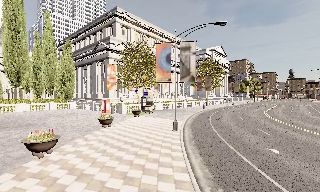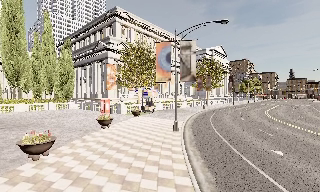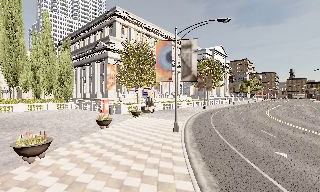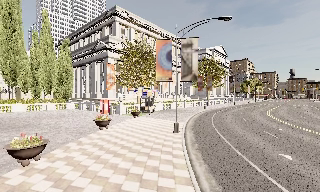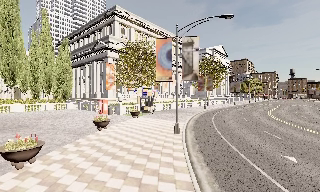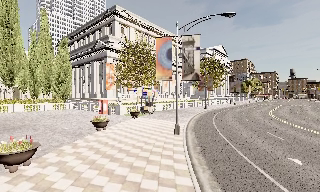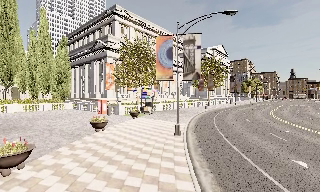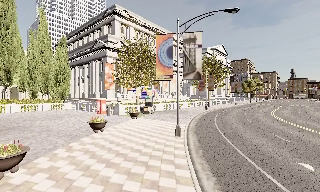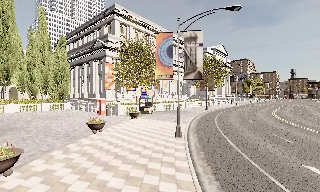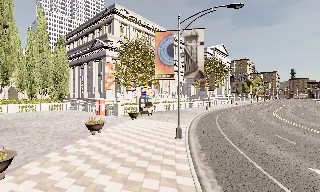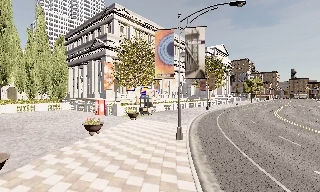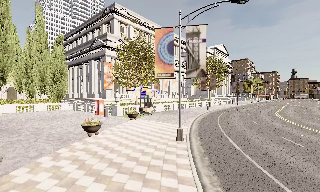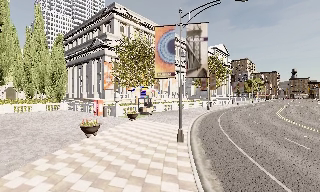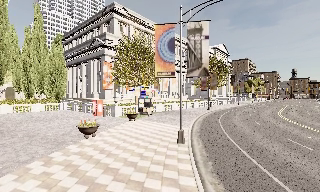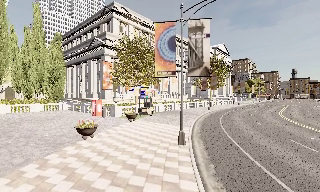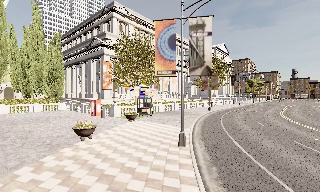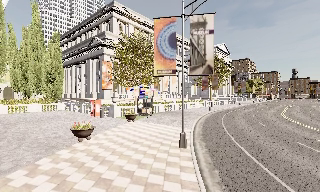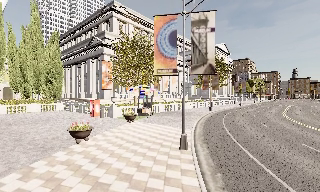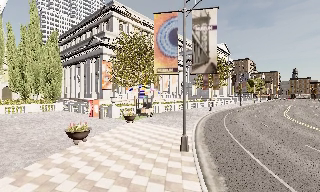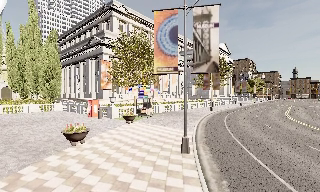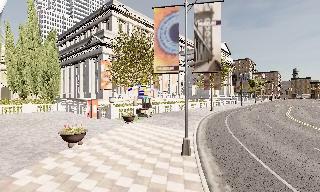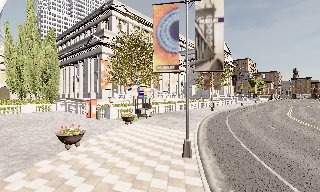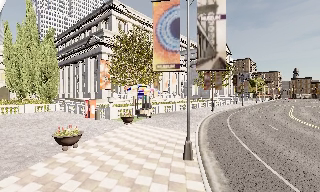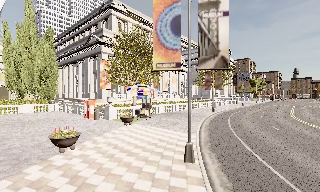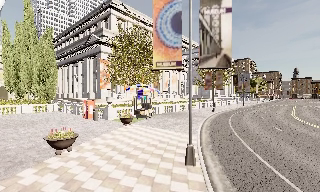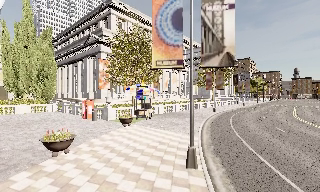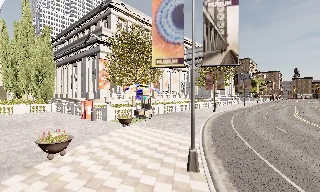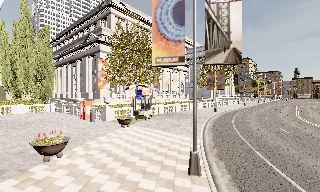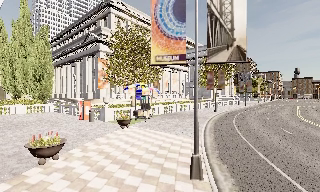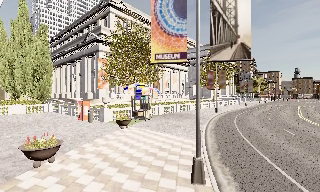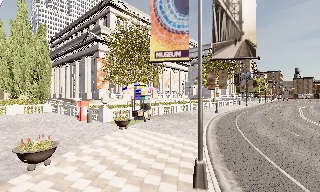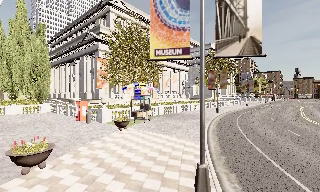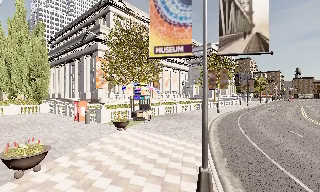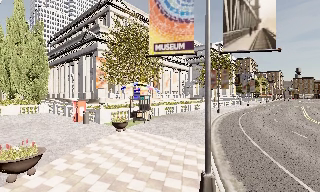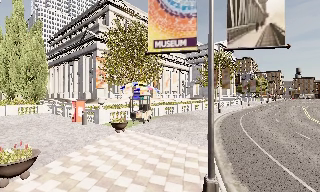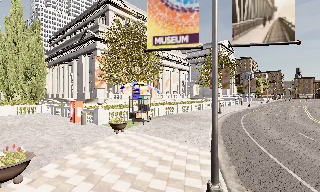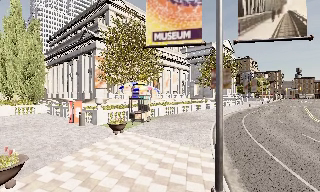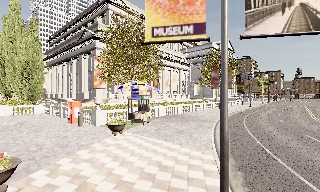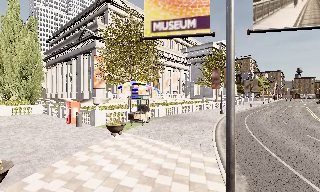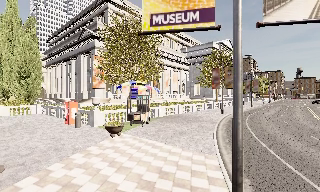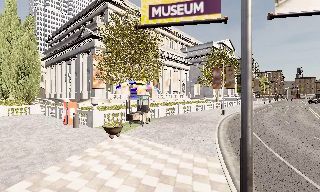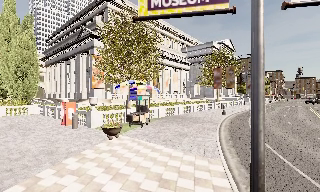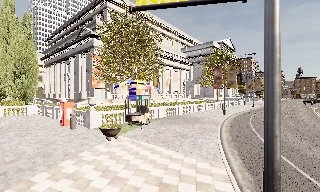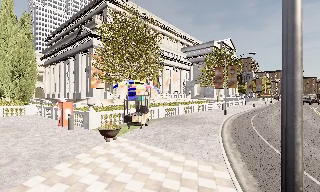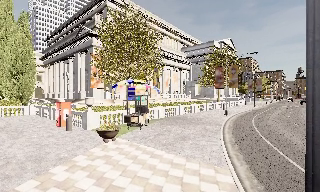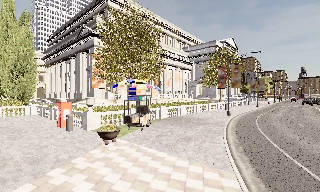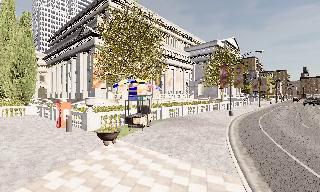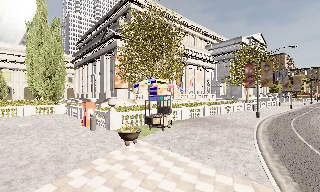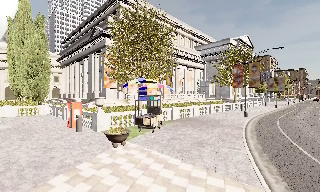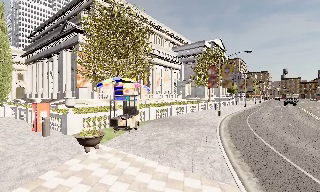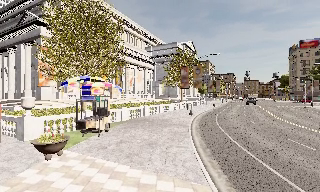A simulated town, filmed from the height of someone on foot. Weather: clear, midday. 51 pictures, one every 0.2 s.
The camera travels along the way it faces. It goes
forward.
0.0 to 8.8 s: The camera travels forward, about 11 m, so what stands in front looms larger.
8.8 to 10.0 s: The camera pans to its right, which is clockwise from overhead, by about 15 degrees. It travels forward, about 1.5 m, so what stands in front looms larger.
The film runs forward here.
